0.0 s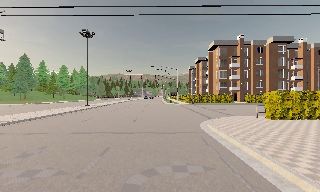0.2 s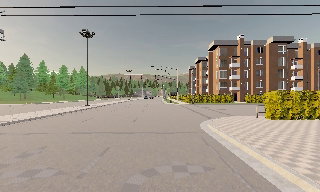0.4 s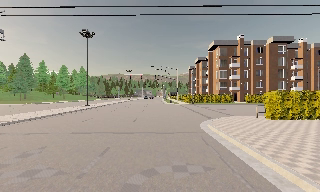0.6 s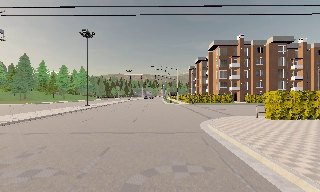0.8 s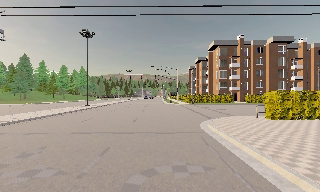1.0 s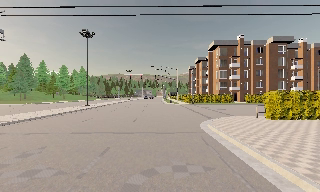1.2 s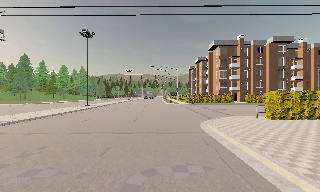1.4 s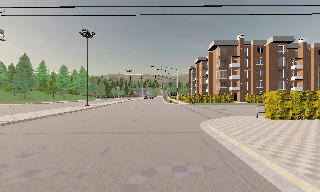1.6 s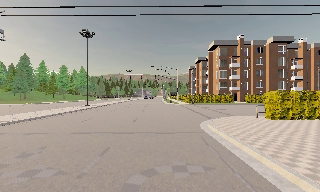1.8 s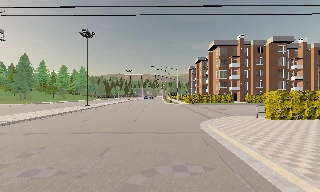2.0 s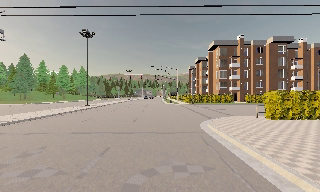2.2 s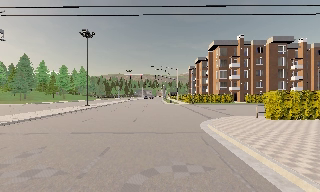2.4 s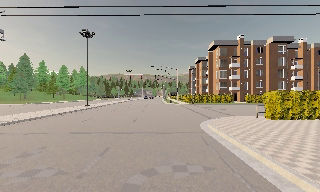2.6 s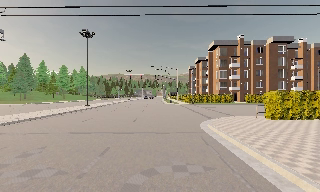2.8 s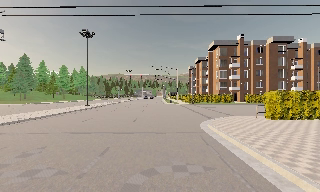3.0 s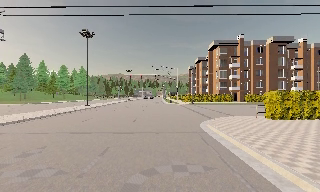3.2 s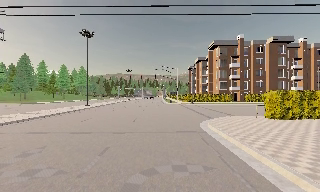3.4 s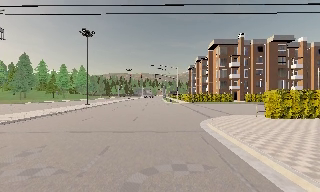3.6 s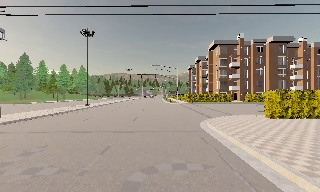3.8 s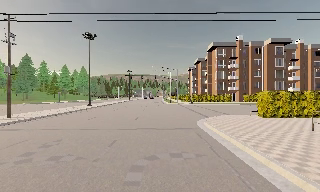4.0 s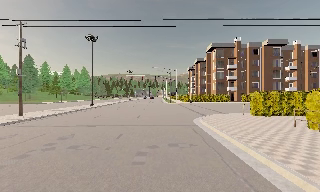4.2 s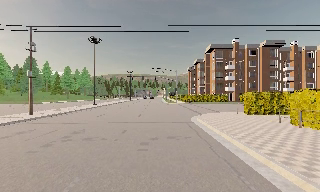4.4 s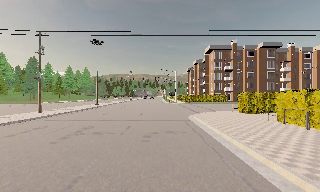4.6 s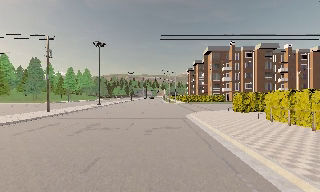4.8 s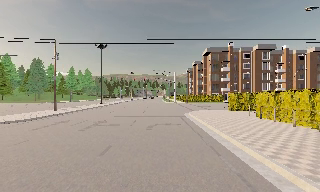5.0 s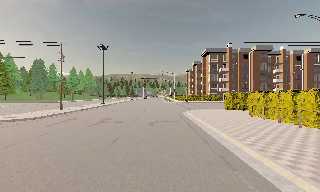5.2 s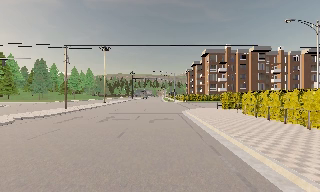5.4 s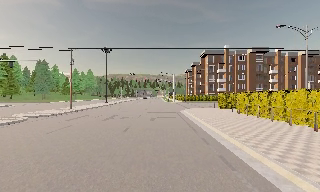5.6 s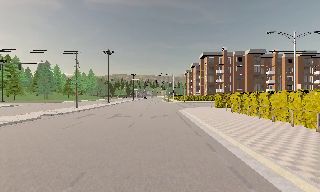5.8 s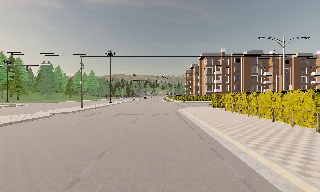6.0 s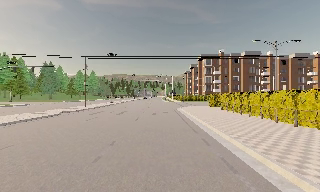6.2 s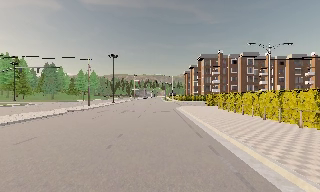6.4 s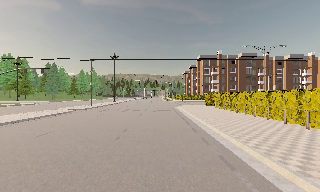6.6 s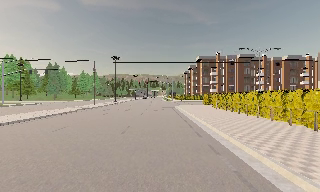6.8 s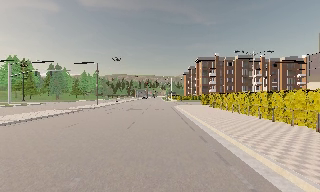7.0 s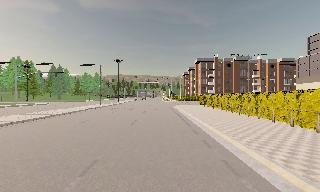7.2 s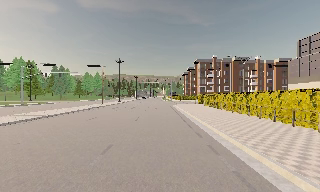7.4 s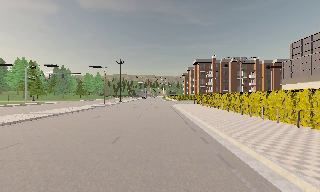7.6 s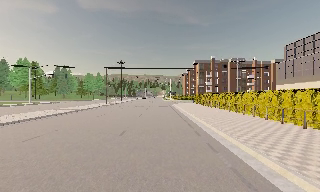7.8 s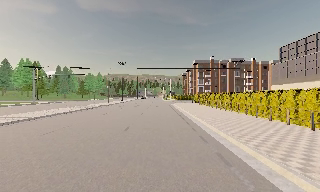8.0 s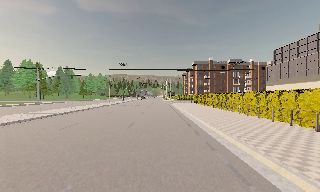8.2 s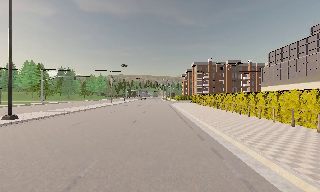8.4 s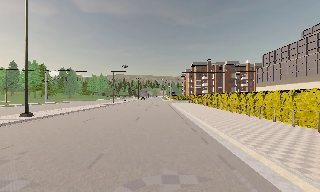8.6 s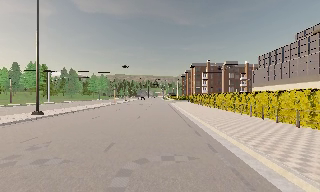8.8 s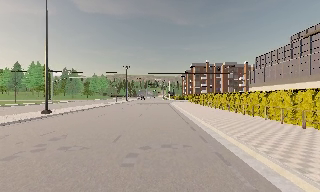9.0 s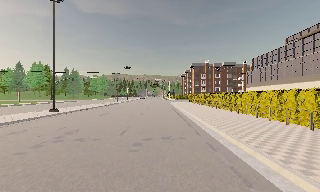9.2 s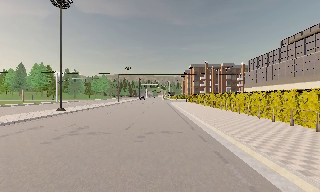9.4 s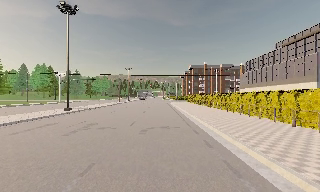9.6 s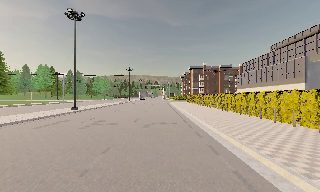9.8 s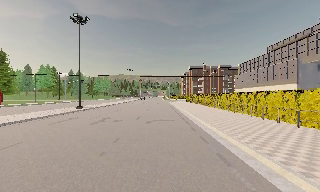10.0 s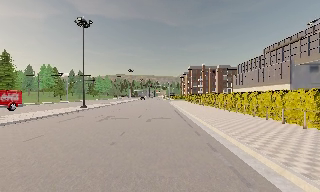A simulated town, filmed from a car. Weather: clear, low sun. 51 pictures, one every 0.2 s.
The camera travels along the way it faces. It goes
backward.
0.0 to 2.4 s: The camera keeps its place and its aim.
2.4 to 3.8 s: The camera travels backward, about 1 m, so what stands in front gets smaller. It gains speed.
3.8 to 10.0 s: The camera travels backward, about 35 m, so what stands in front gets smaller.
The film runs backward here.
